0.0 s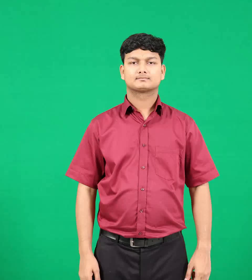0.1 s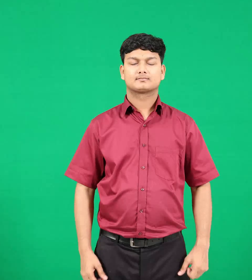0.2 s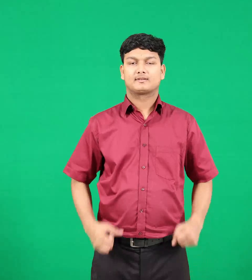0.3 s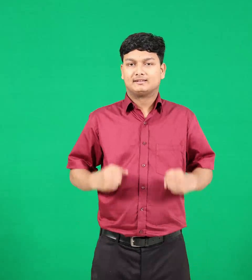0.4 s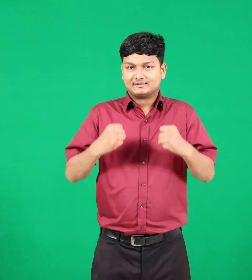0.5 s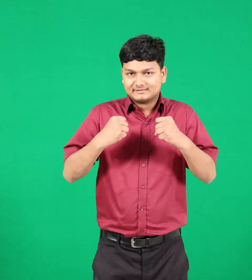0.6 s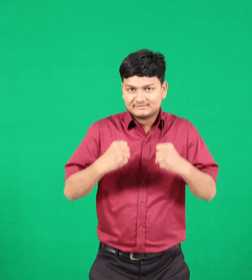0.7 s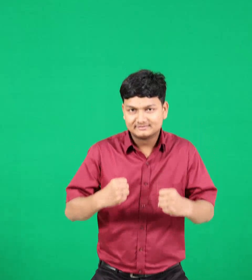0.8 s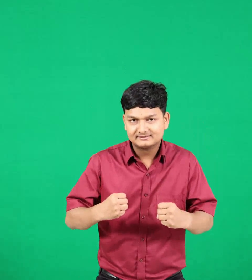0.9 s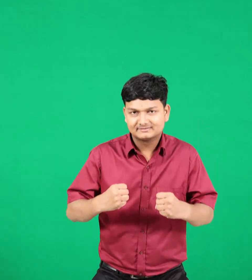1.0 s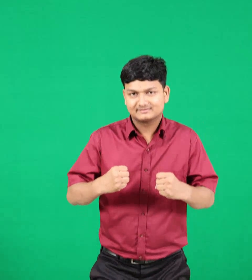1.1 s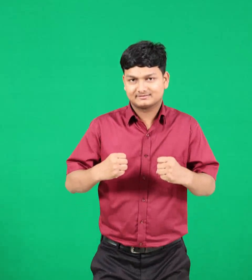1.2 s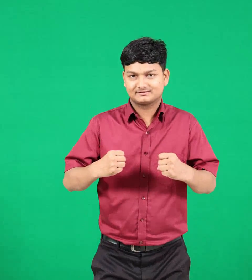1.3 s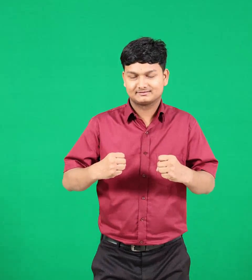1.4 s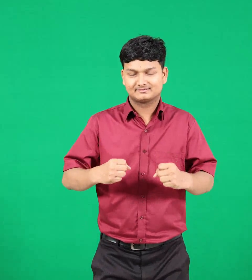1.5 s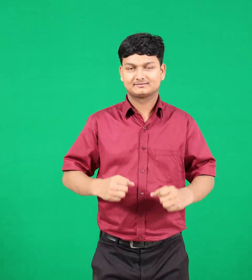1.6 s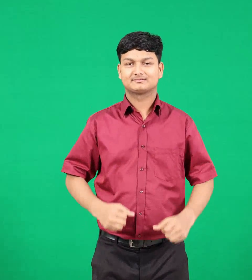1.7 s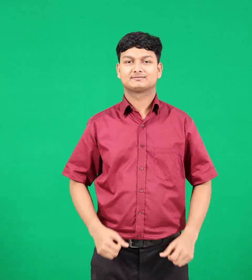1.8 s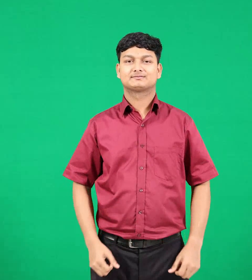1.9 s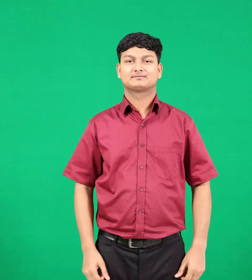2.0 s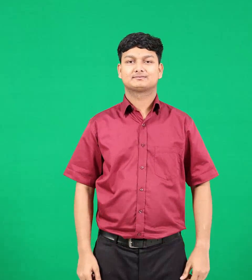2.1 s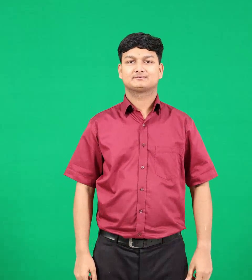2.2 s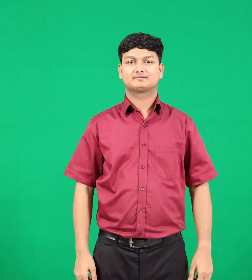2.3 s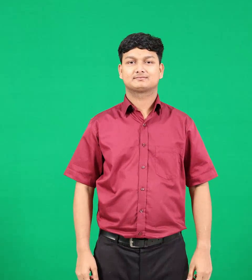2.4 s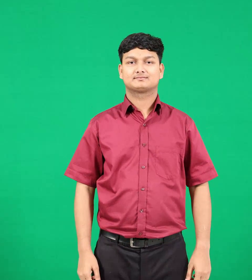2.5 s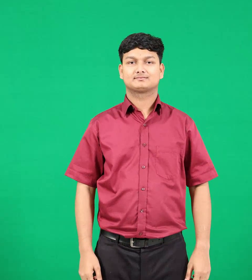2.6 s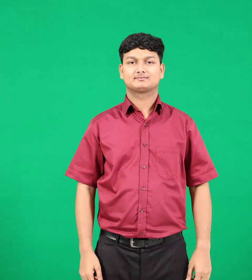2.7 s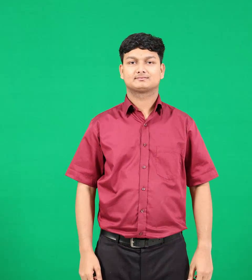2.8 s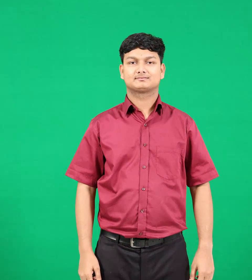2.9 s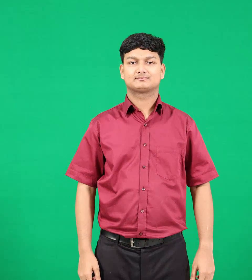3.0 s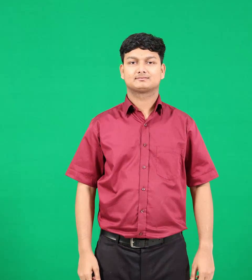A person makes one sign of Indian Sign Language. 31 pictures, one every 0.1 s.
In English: chair
